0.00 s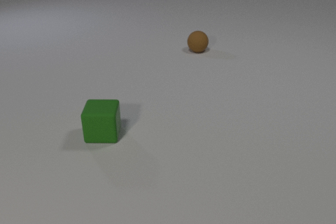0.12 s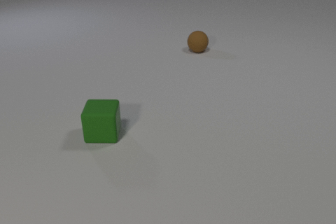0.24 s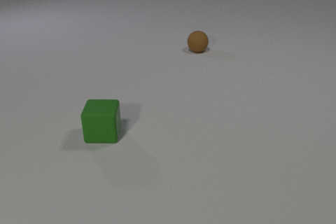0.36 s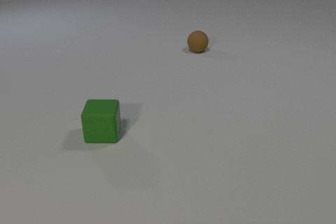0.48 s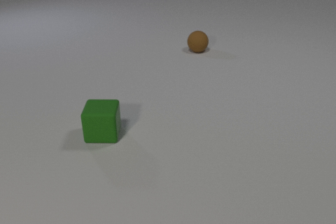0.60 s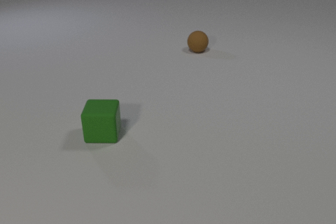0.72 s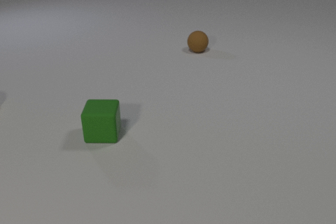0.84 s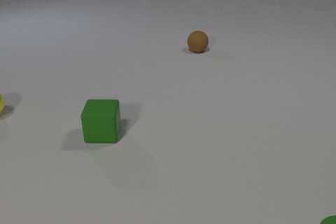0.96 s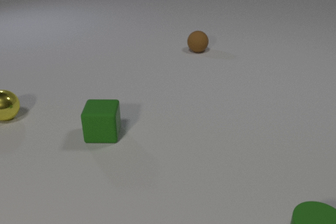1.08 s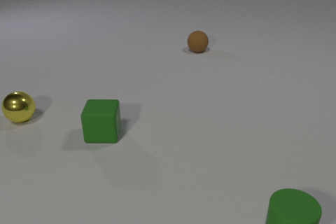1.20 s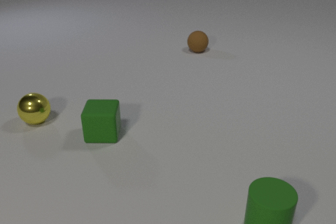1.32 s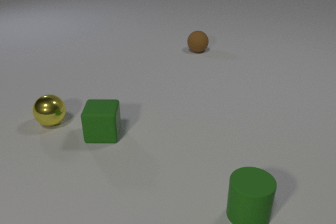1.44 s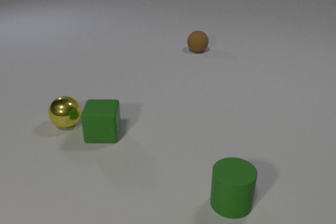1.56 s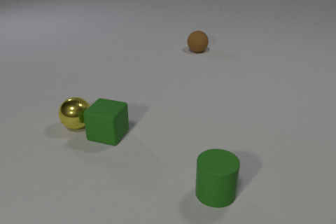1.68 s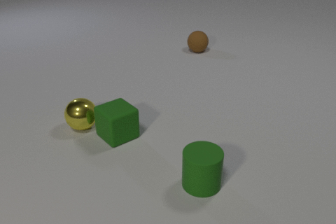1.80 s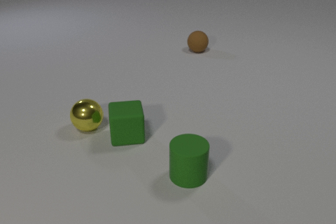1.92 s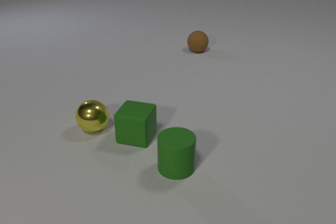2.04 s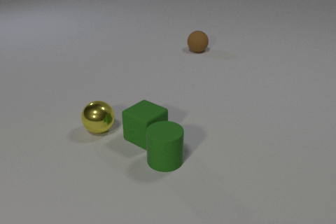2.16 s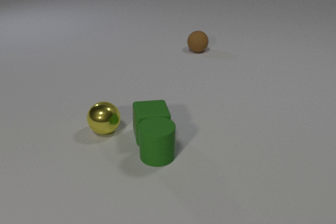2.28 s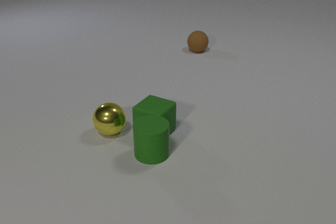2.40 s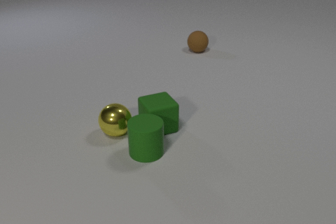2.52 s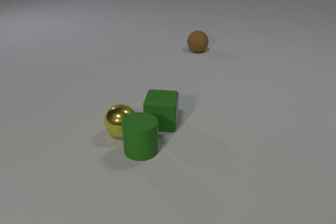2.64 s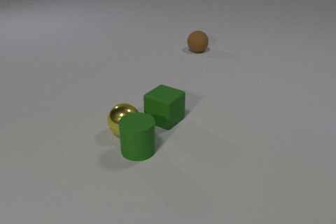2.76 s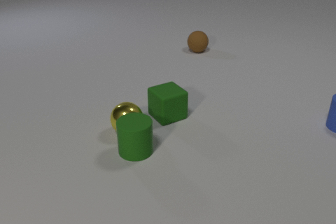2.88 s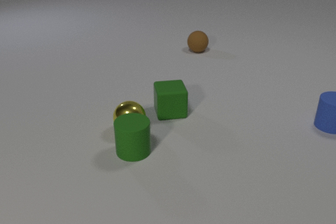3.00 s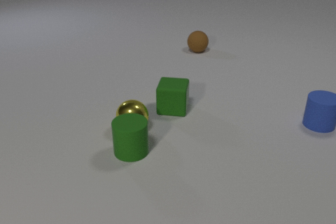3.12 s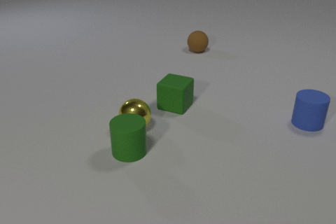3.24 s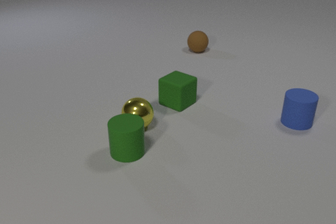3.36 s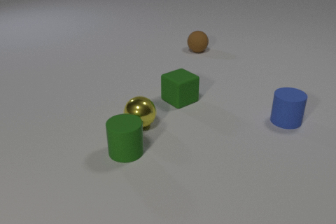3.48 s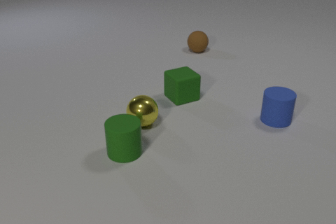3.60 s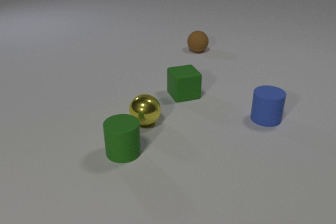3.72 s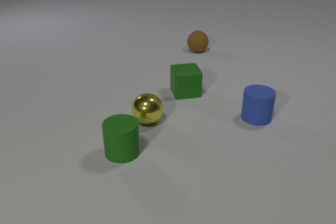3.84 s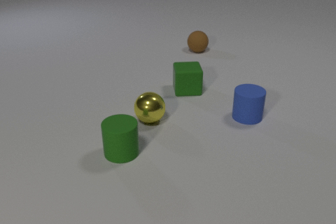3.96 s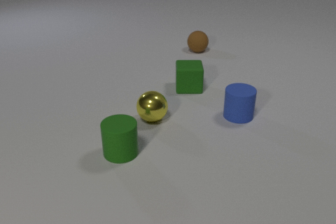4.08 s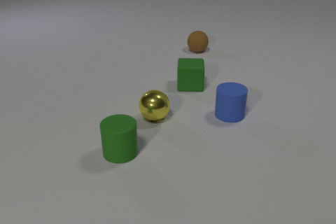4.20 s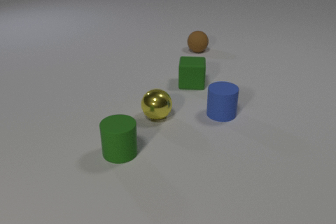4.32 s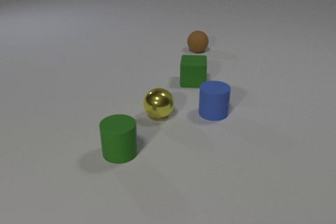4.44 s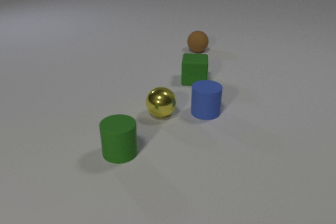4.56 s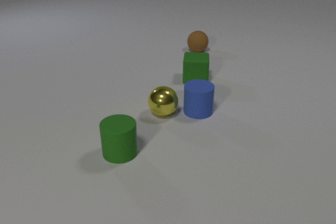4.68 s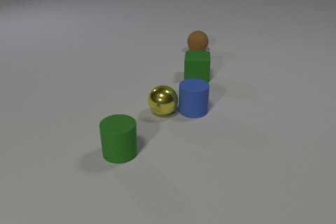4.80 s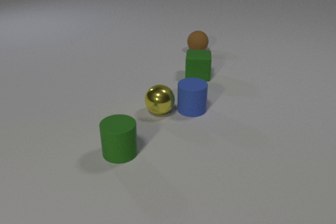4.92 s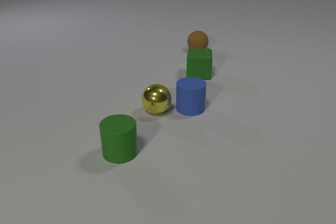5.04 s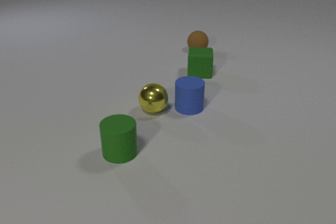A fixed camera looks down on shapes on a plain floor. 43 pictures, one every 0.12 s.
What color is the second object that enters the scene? yellow.
What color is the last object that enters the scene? blue.
How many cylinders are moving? 2.
0.00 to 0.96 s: The yellow metal sphere comes in at the left edge, rolls to the right and toward the camera. The green rubber cylinder comes in at the bottom edge, slides to the left.
0.96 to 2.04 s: The yellow metal sphere rolls to the right and toward the camera. The green rubber cube slides to the right. The green rubber cylinder slides to the left and away from the camera. The yellow metal sphere and the green rubber cube collide.
2.04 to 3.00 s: The yellow metal sphere rolls to the right. The green rubber cube slides away from the camera and to the right. The green rubber cylinder slides to the left and away from the camera. The blue rubber cylinder comes in at the right edge, slides to the left. The green rubber cube and the green rubber cylinder collide. The yellow metal sphere and the green rubber cylinder collide.
3.00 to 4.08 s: The yellow metal sphere rolls to the right and away from the camera. The green rubber cube slides away from the camera. The green rubber cylinder slides to the left. The blue rubber cylinder slides to the left.
4.08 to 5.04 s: The yellow metal sphere rolls away from the camera. The green rubber cube slides away from the camera. The blue rubber cylinder slides to the left. The yellow metal sphere and the blue rubber cylinder collide.
